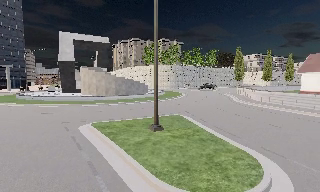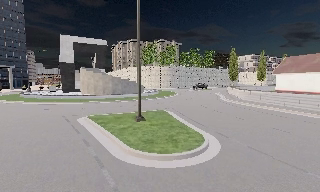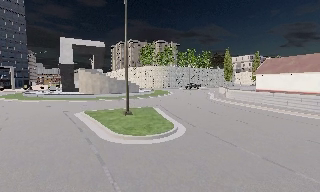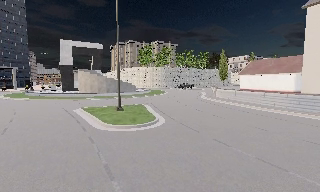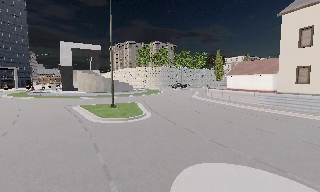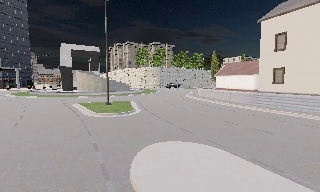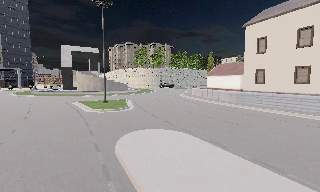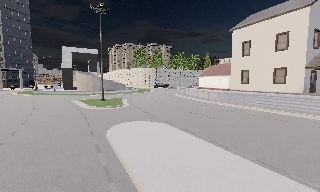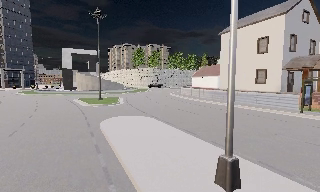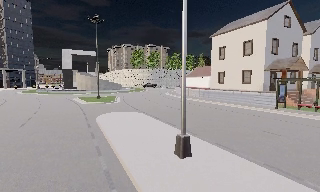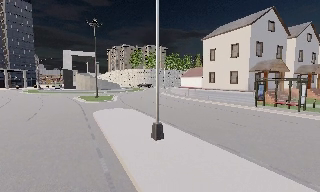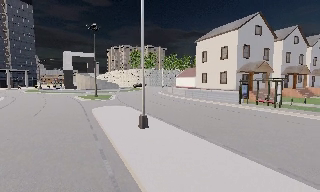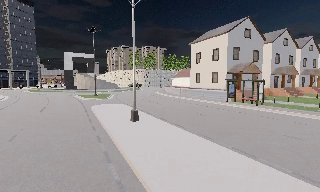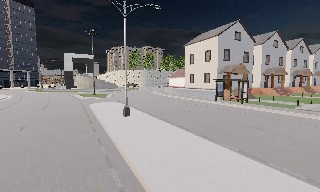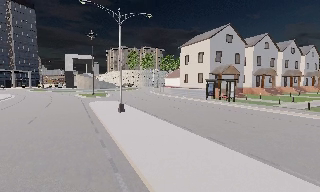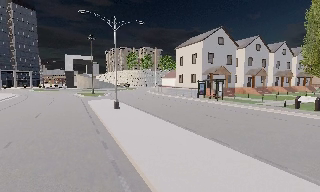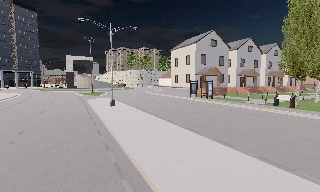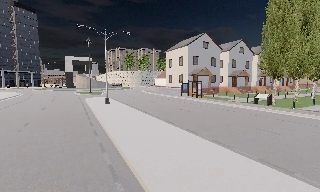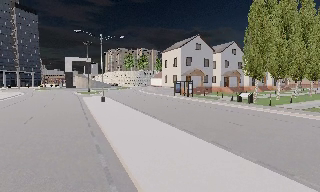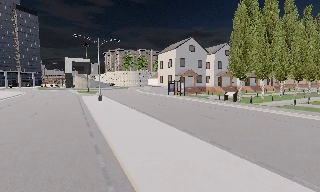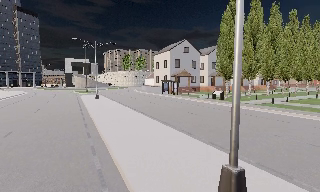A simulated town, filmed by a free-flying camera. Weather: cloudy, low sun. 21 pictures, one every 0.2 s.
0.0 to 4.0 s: The camera travels backward and to its right, about 40 m, so what stands in front gets smaller.
The film runs forward here.
